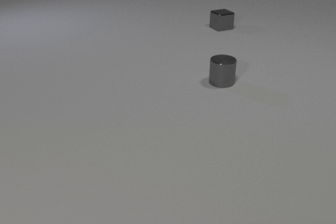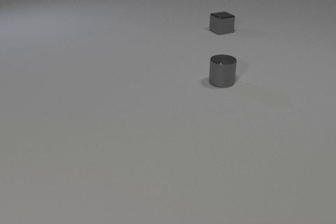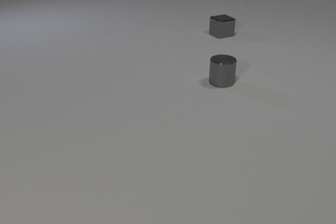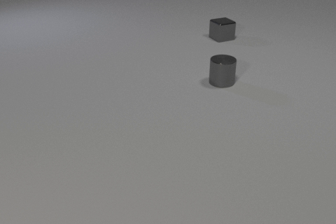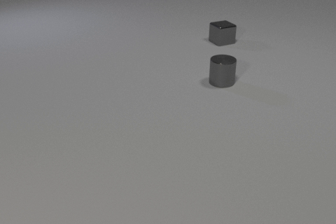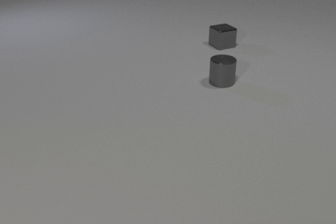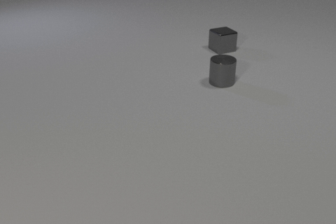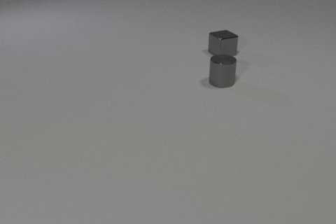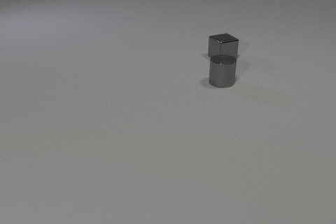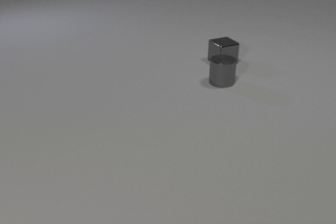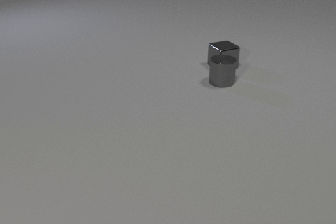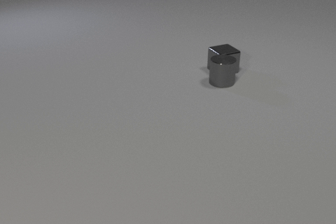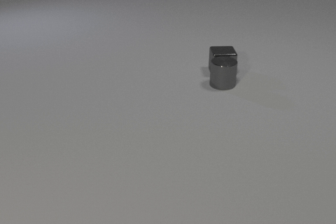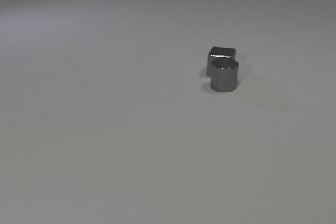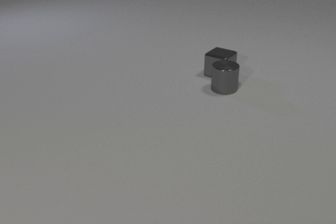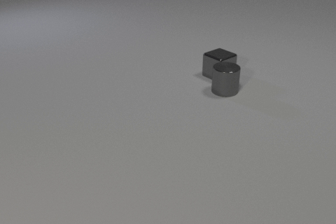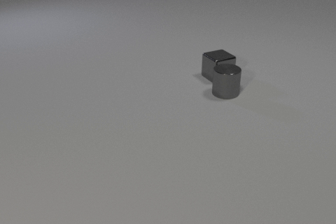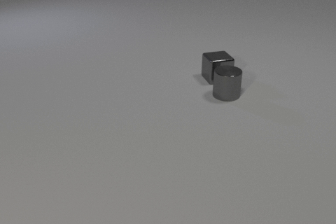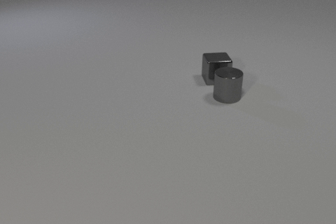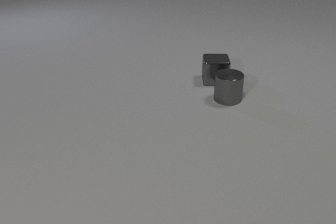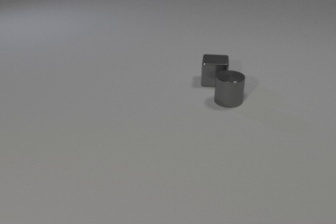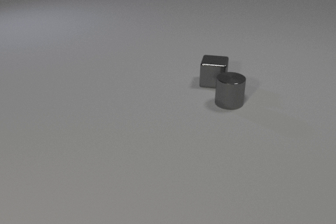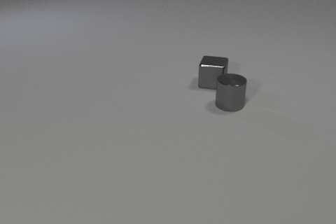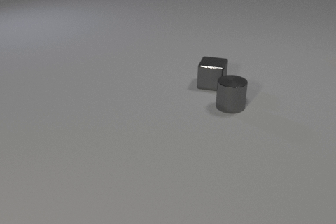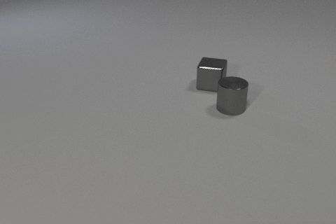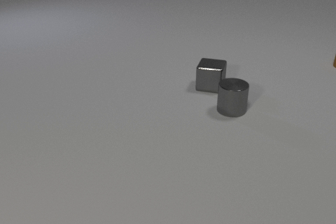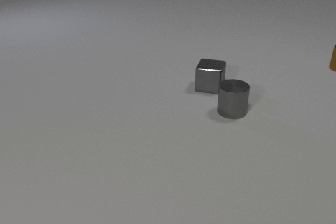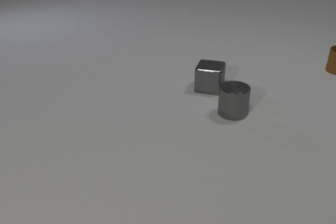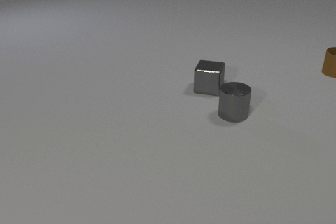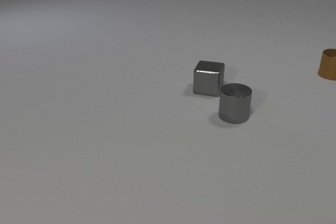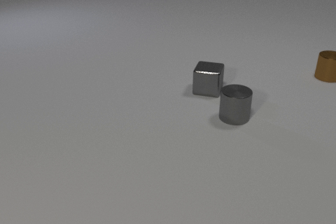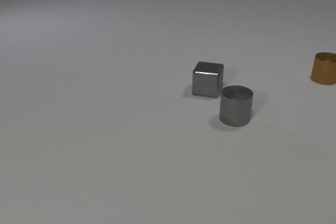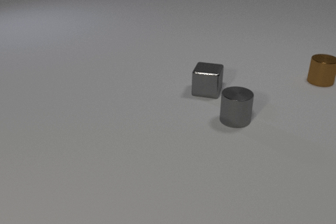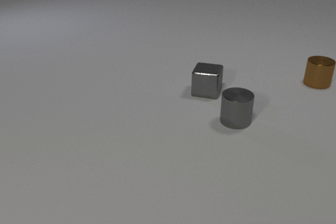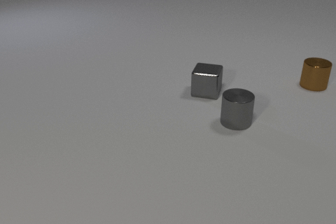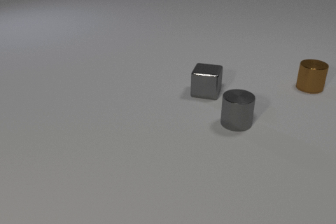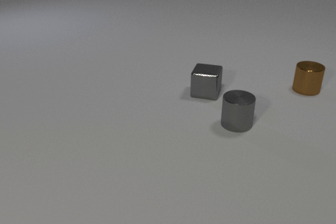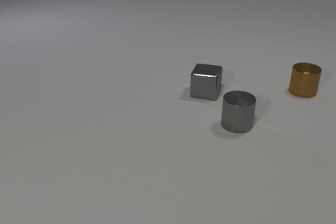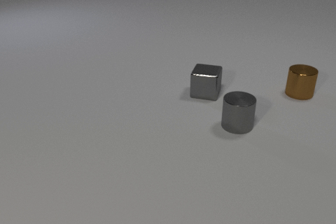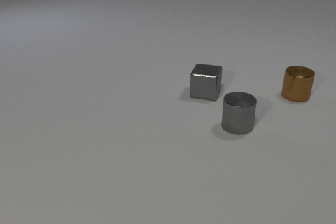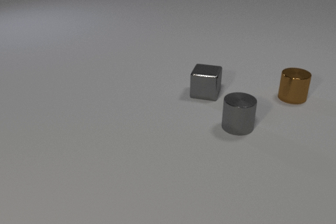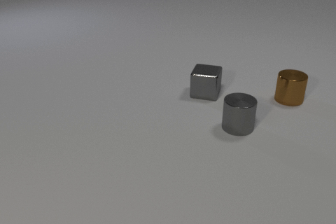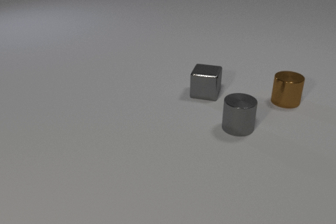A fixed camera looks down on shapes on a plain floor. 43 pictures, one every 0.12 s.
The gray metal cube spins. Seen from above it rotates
clockwise.
The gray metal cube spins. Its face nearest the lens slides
to the left.
0.00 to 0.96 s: The gray metal cube slides toward the camera.
0.96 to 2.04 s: The gray metal cube slides toward the camera, spins clockwise seen from above by about 105 degrees, its near face sliding to the left. The gray metal cylinder slides toward the camera. The gray metal cube and the gray metal cylinder collide.
2.04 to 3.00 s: The gray metal cube slides toward the camera, spins clockwise seen from above by about 30 degrees, its near face sliding to the left. The gray metal cylinder slides toward the camera. The brown metal cylinder comes in at the right edge, slides toward the camera.
3.00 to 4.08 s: The gray metal cube slides toward the camera. The gray metal cylinder slides toward the camera. The brown metal cylinder slides toward the camera and to the left.
4.08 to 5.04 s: The gray metal cylinder slides toward the camera. The brown metal cylinder slides toward the camera and to the left.
How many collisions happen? 1.
What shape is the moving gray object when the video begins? cube.
What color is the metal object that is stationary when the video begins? gray.
